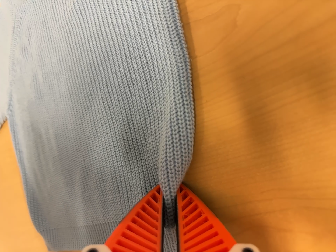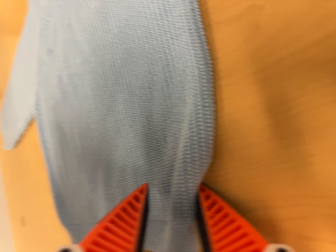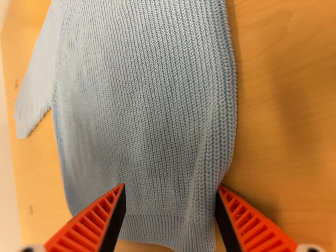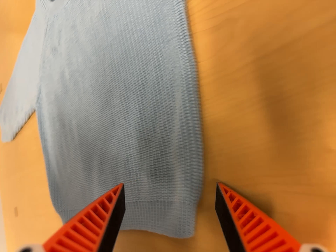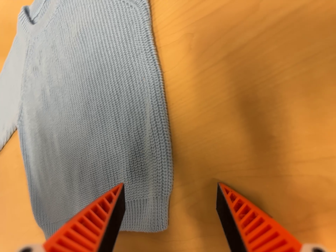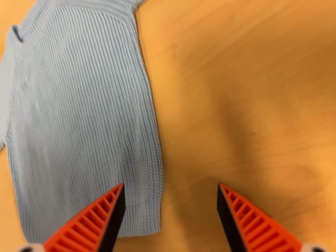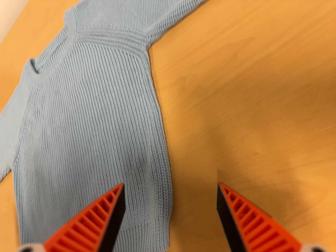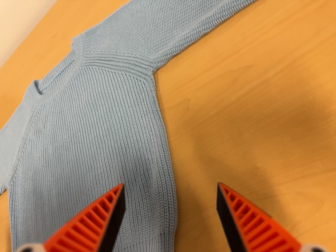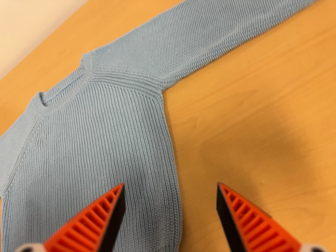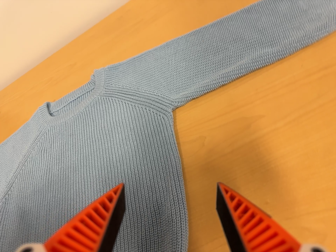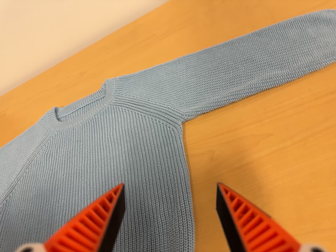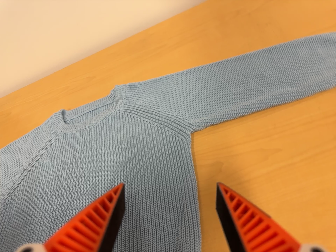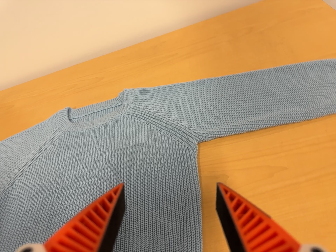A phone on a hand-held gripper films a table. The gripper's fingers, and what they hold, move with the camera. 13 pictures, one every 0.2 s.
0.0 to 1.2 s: The camera travels backward and toward the bottom of its view, about 10 cm, so what stands in front gets smaller. Its aim tips toward the top of its view by about 15 degrees, and the scene shifts downward.
1.2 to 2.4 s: The camera pans to its right by about 10 degrees. It travels to its left and backward, about 16 cm. Its aim tips toward the top of its view by about 25 degrees, and the scene shifts downward. It rolls about its line of sight by about 20 degrees, and the scene rotates clockwise.
The film runs backward here.
